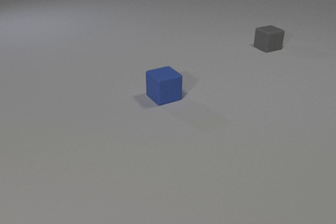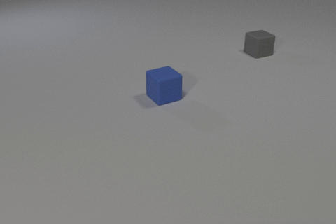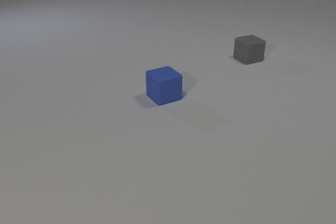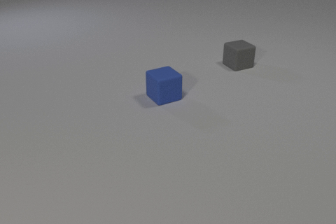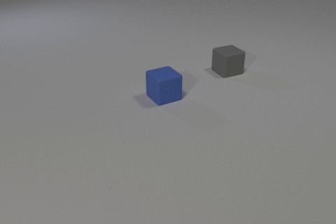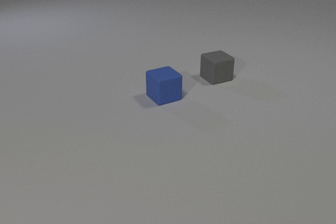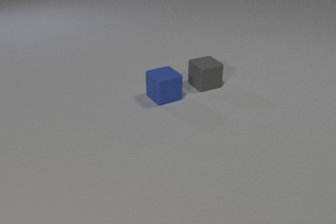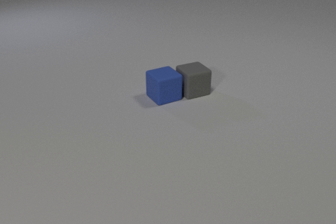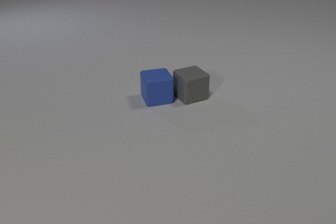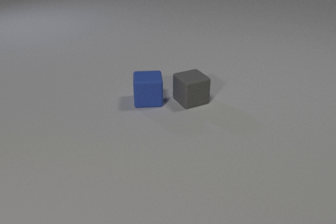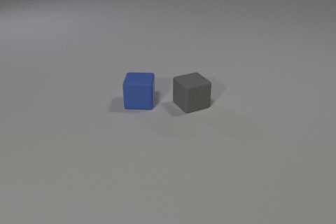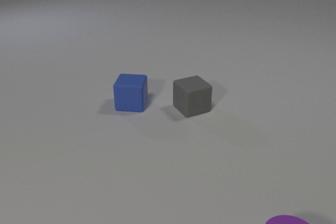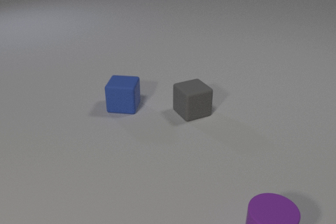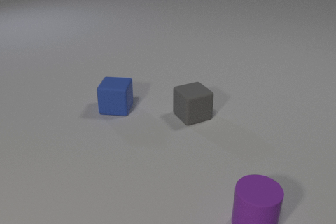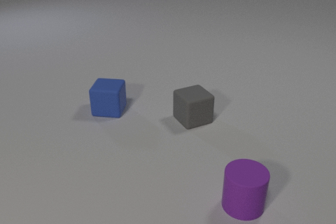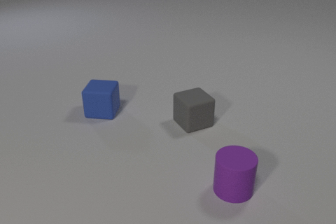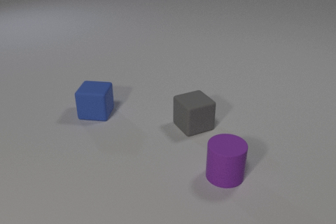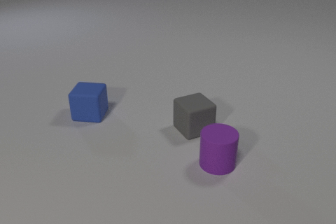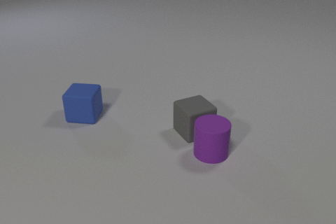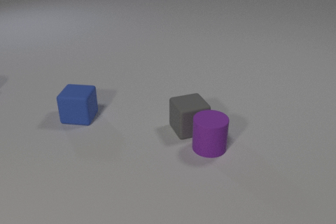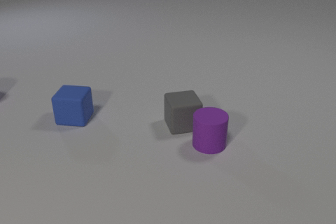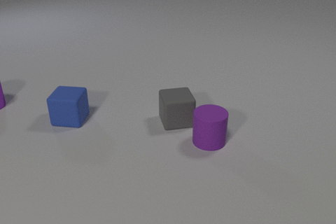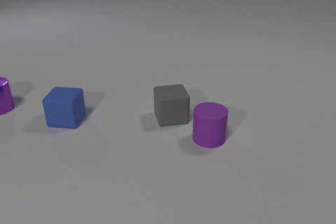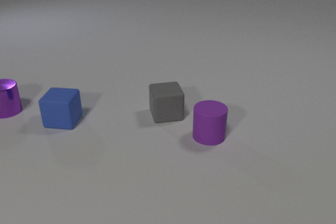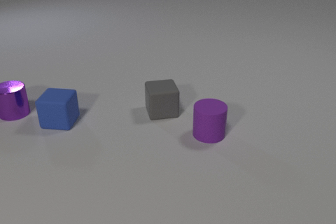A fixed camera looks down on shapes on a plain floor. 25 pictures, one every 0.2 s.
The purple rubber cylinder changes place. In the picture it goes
away from the camera.
The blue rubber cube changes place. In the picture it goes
to the left.
0.0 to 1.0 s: The gray rubber cube slides toward the camera and to the left.
1.0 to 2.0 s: The gray rubber cube slides toward the camera. The blue rubber cube slides to the left and toward the camera, spins so that its near face slides to the left, clockwise seen from above. The gray rubber cube and the blue rubber cube collide.
2.0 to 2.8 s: The gray rubber cube slides toward the camera. The blue rubber cube slides to the left. The purple rubber cylinder comes in at the bottom edge, slides away from the camera and to the left.
2.8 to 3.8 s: The gray rubber cube slides toward the camera. The blue rubber cube slides to the left. The purple rubber cylinder slides away from the camera and to the left. The gray rubber cube and the purple rubber cylinder collide.
3.8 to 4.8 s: The gray rubber cube slides away from the camera and to the left. The blue rubber cube slides to the left. The purple rubber cylinder slides away from the camera. The purple metal cylinder comes in at the left edge, slides toward the camera and to the right.
Are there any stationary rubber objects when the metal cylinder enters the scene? no.
How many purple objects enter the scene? 2.
What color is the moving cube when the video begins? gray.
